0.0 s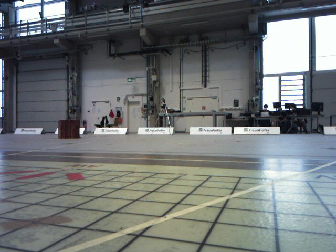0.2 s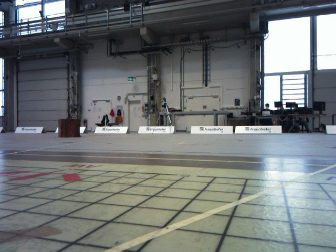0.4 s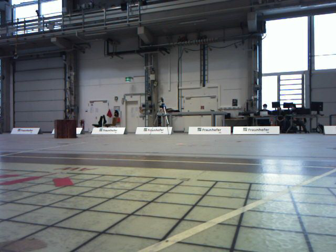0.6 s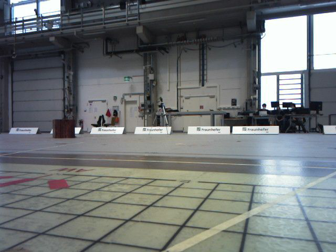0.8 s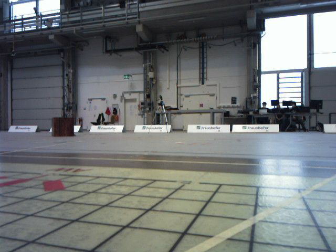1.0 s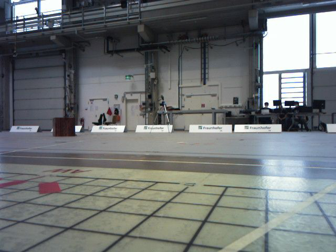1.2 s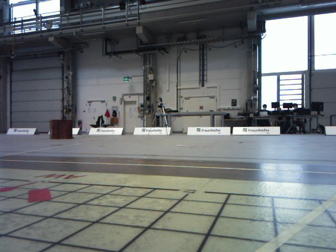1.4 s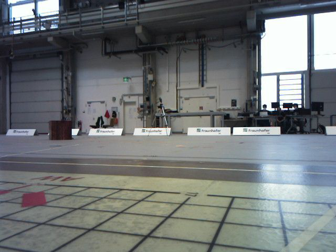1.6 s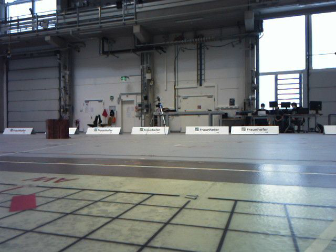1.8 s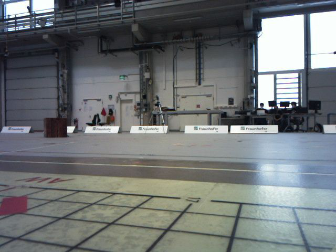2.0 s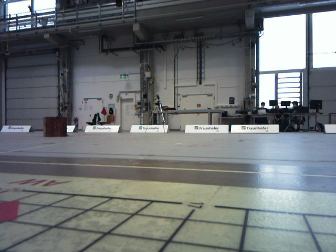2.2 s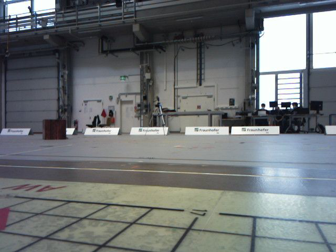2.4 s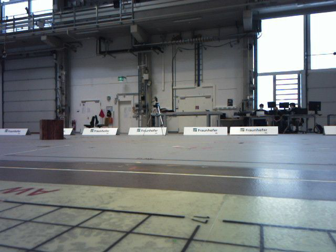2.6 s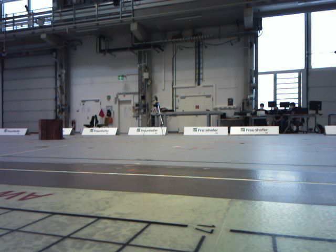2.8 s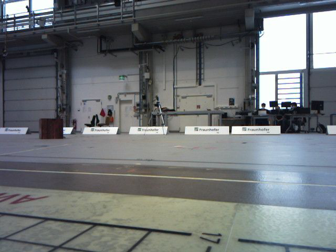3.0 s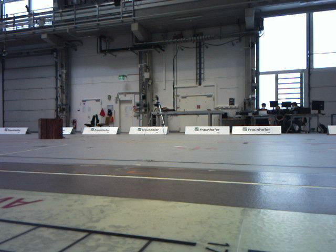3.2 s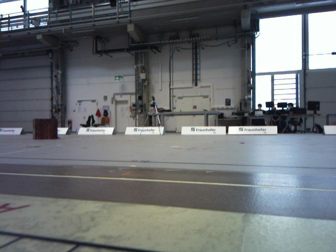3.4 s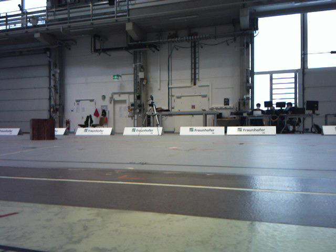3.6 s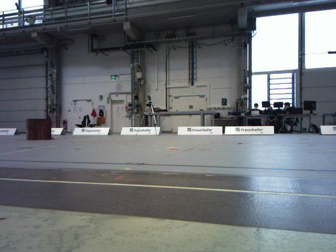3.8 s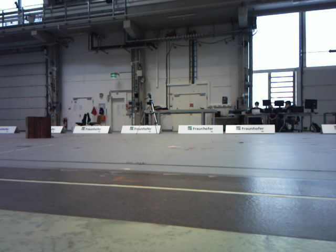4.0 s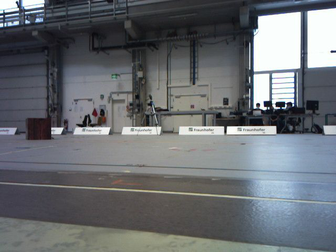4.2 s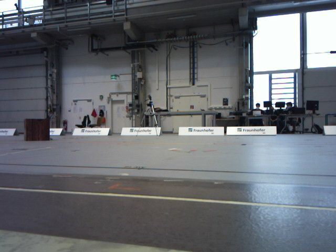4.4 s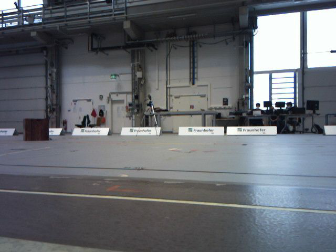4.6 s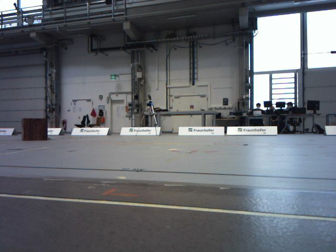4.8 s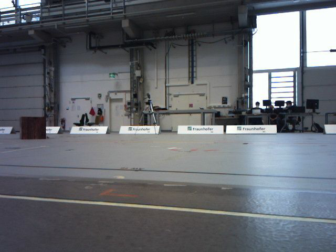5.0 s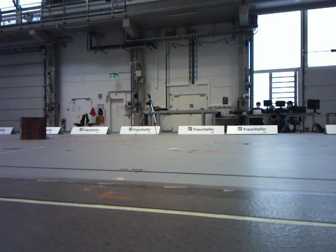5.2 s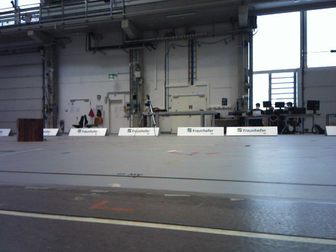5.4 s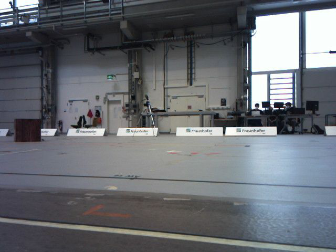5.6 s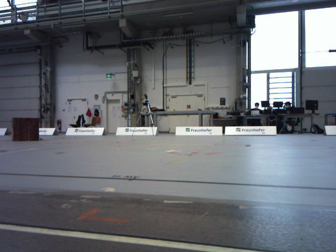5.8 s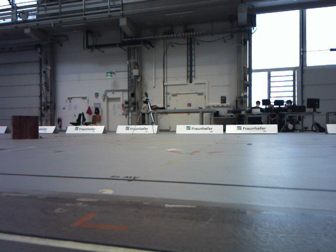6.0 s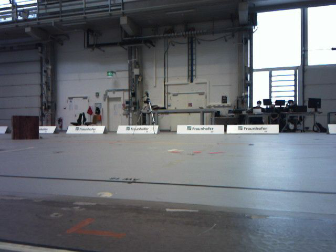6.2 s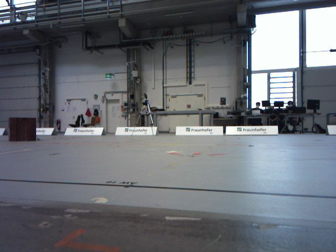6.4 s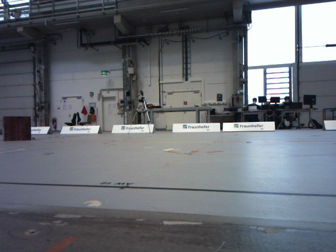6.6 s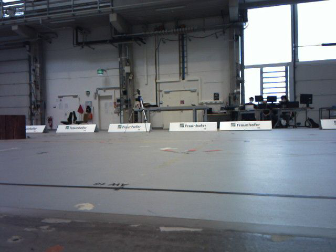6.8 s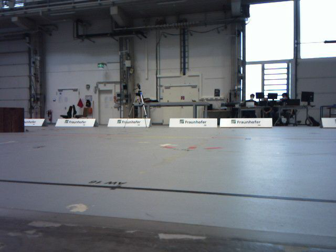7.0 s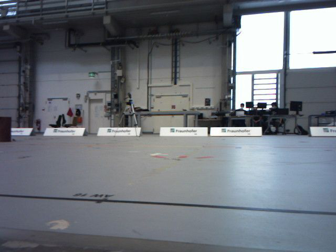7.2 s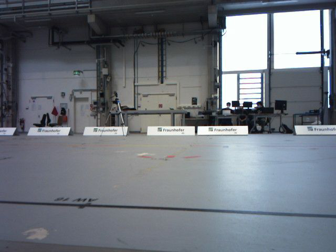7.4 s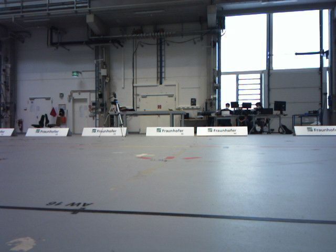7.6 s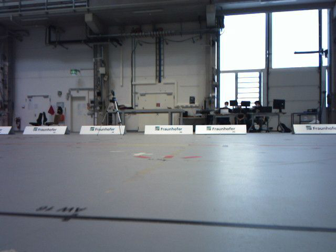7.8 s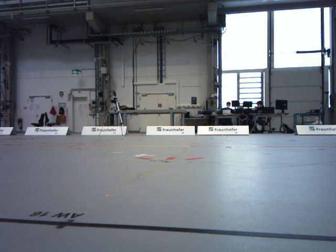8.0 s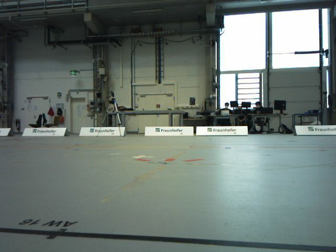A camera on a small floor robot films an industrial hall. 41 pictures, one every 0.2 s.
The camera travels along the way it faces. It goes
forward.
0.0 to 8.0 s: The camera swings to its right by about 10 degrees, and the scene slides to the left. It travels forward, about 1.6 m, so what stands in front looms larger.
The film runs forward here.
